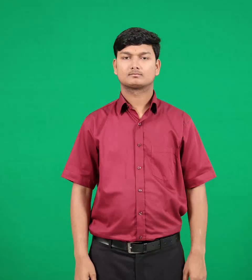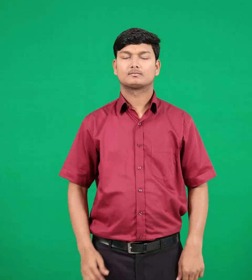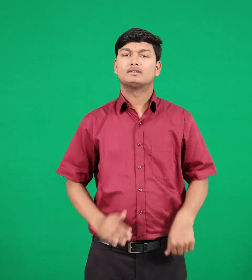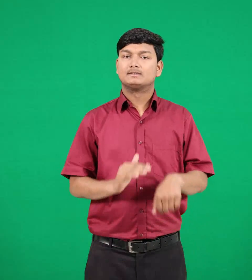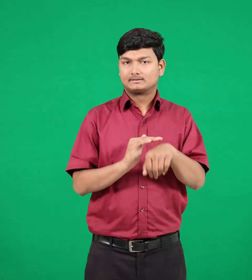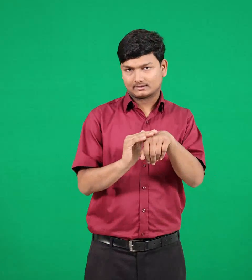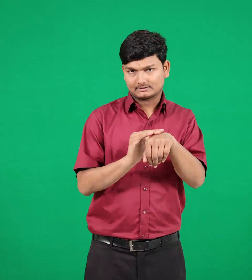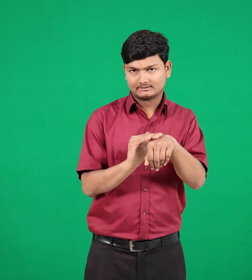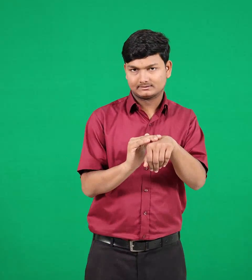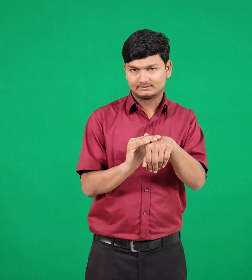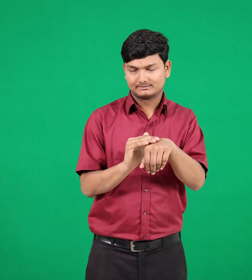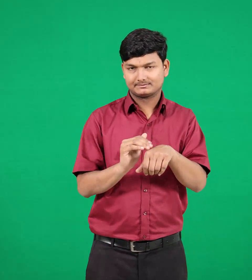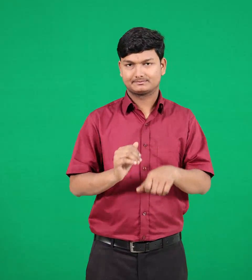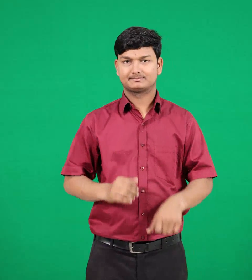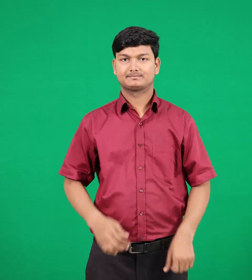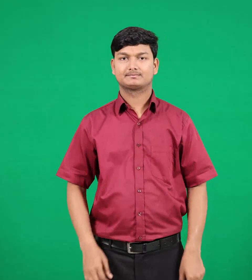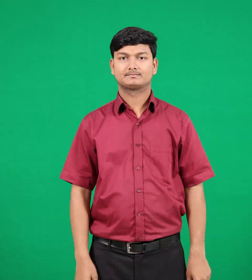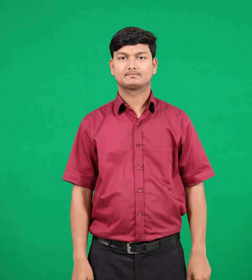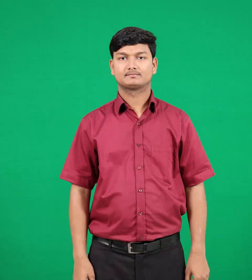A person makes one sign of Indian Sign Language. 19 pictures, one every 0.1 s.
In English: servant
